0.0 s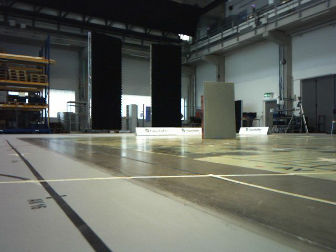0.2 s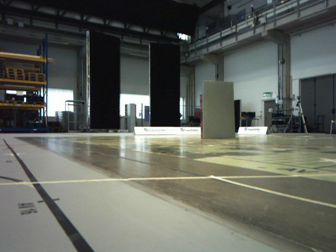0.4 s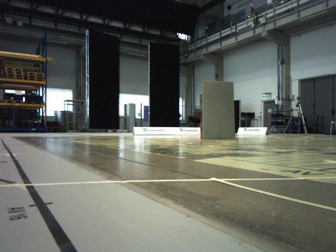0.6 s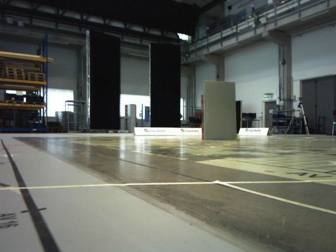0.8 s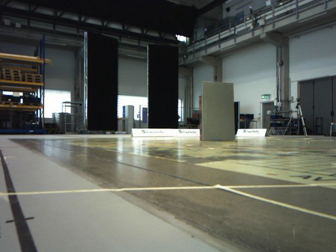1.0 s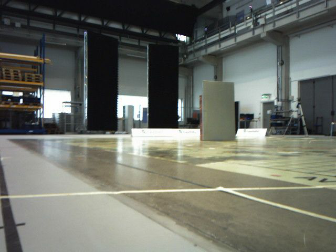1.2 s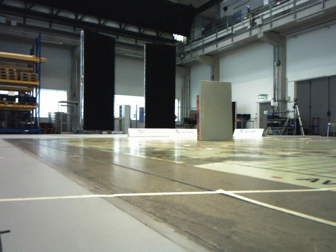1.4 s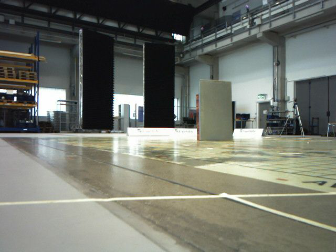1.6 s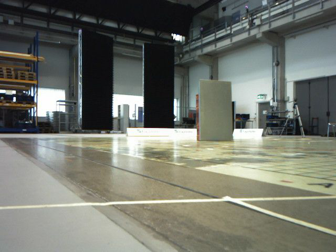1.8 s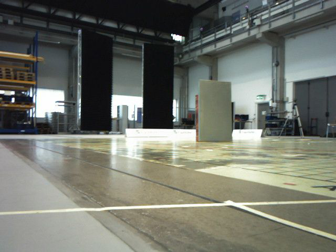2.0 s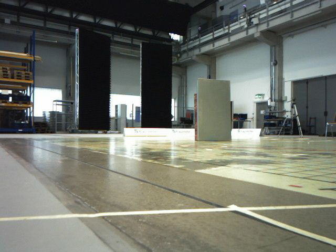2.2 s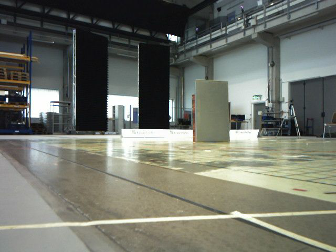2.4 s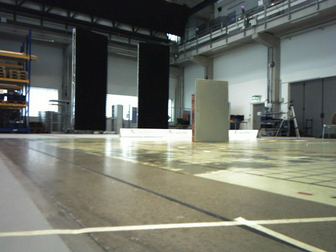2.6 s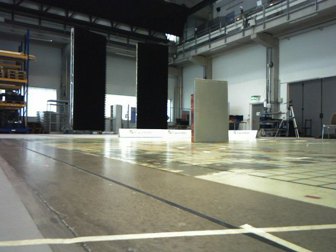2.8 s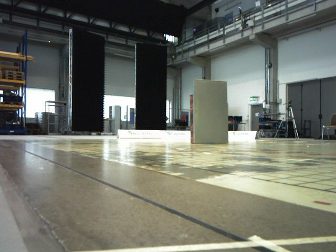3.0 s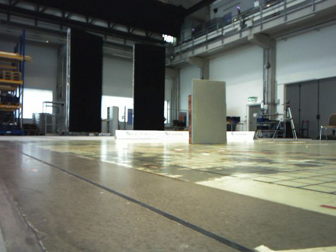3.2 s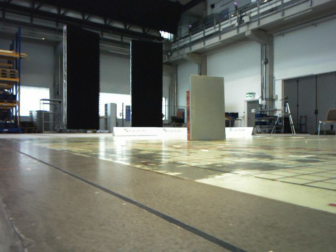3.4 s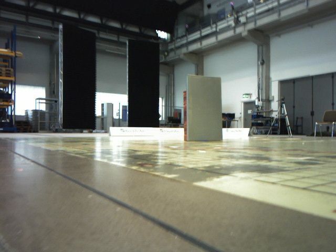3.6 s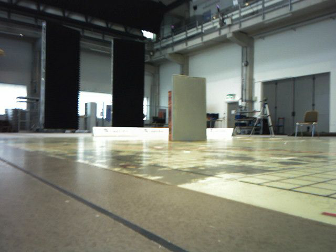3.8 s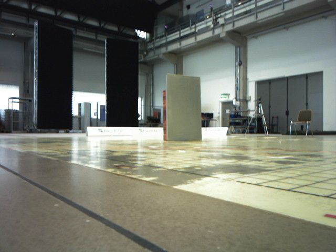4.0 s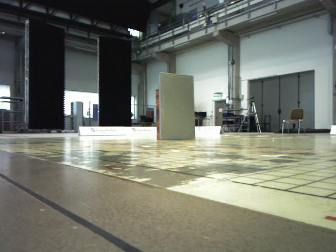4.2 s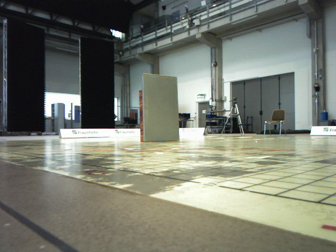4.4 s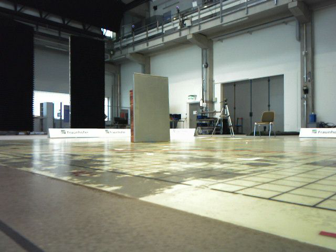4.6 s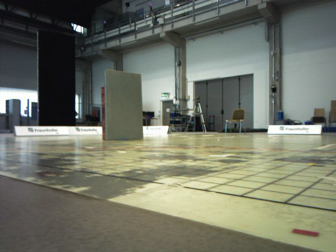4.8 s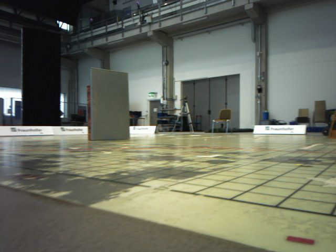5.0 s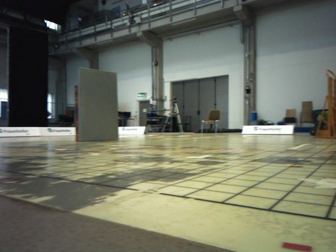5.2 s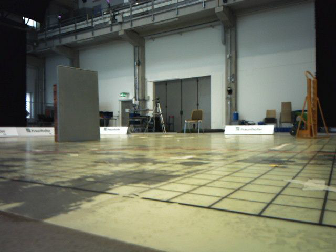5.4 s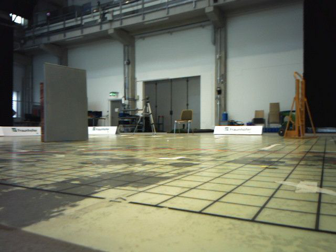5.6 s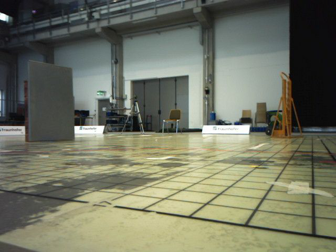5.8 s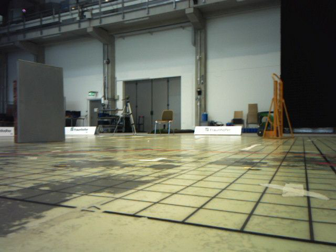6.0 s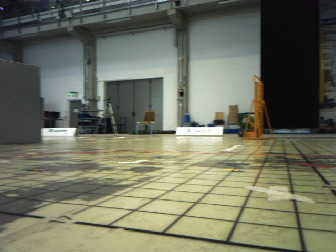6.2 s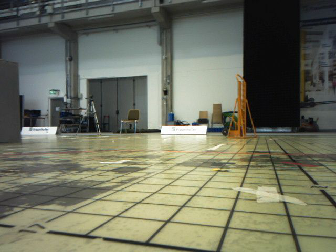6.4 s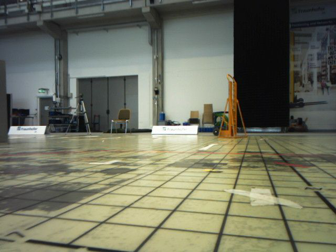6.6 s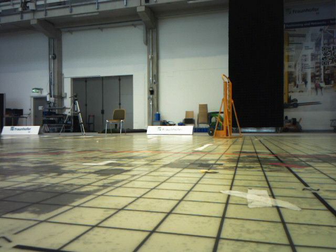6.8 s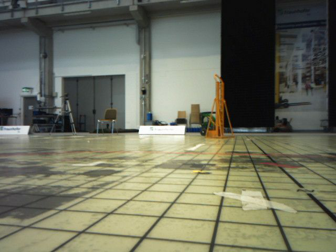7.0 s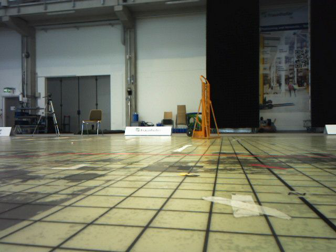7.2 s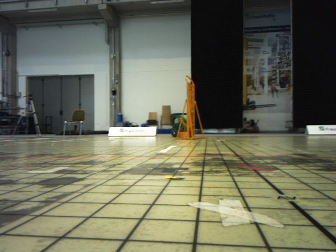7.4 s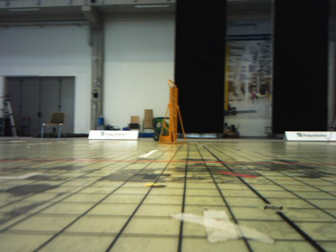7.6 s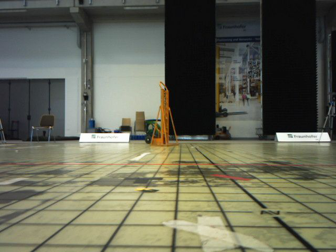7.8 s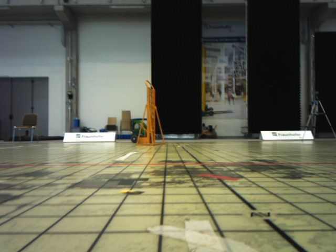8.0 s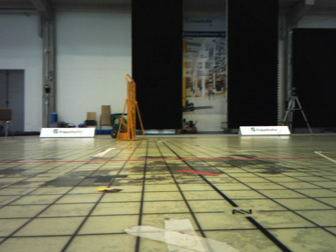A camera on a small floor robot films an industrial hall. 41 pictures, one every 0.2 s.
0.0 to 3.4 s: The camera travels forward, about 0.7 m, so what stands in front looms larger.
3.4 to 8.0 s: The scene slides to the left, as the camera pans about 60 degrees to its right. It travels forward, about 0.8 m.
The film runs forward here.
